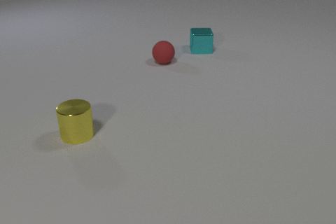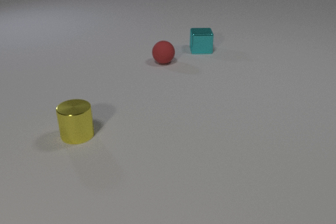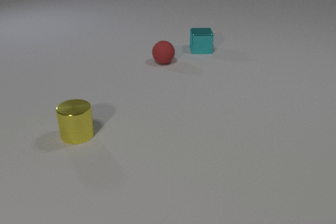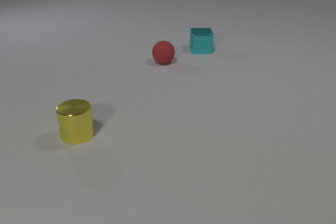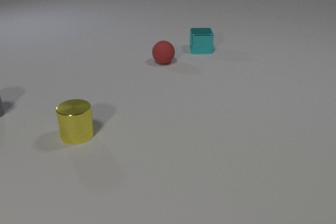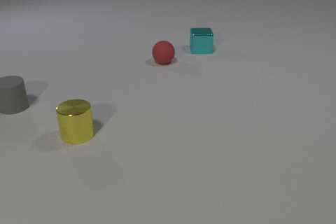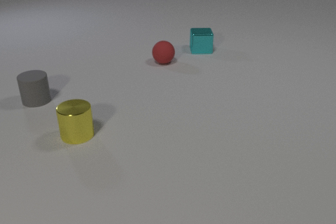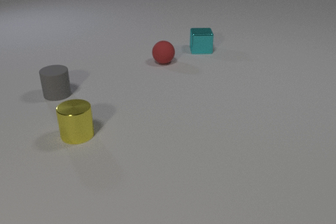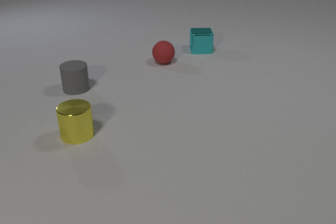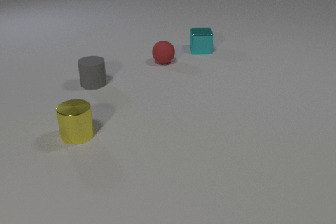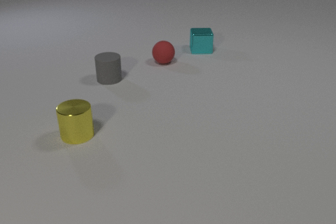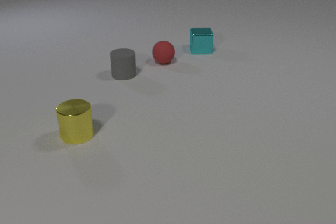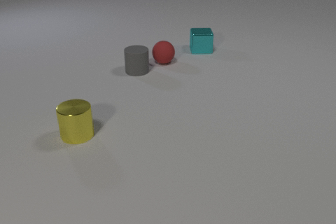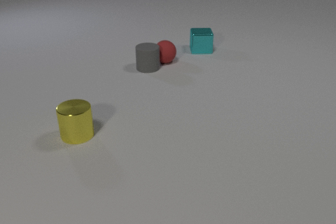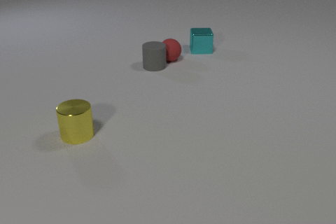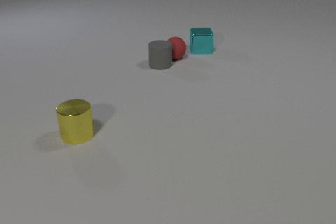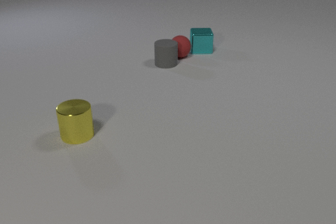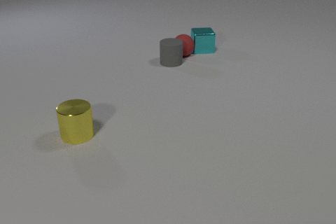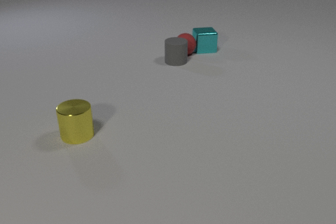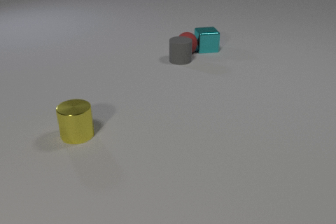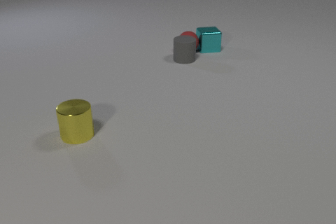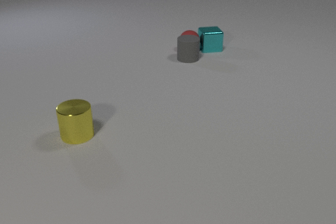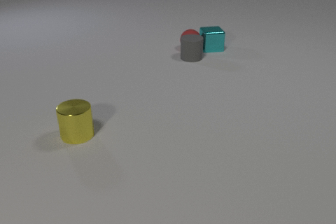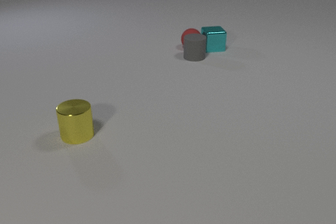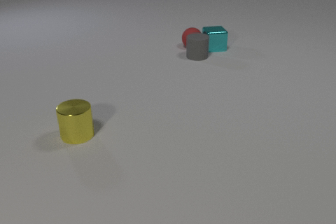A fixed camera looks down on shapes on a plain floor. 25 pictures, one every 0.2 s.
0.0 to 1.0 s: The gray rubber cylinder comes in at the left edge, slides to the right.
1.0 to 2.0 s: The gray rubber cylinder slides to the right and away from the camera.
2.0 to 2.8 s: The gray rubber cylinder slides to the right and away from the camera. The red rubber sphere rolls to the right and away from the camera. The gray rubber cylinder and the red rubber sphere collide.
2.8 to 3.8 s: The gray rubber cylinder slides to the right and away from the camera. The red rubber sphere rolls away from the camera and to the right. The cyan metal cube slides to the right. The red rubber sphere and the cyan metal cube collide.
3.8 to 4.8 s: The gray rubber cylinder slides to the right and away from the camera. The red rubber sphere rolls away from the camera. The cyan metal cube slides to the right.
Are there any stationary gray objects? no.
How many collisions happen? 2.
Are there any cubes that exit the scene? no.
